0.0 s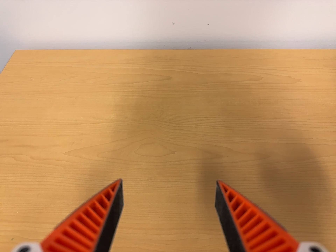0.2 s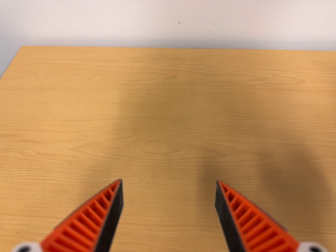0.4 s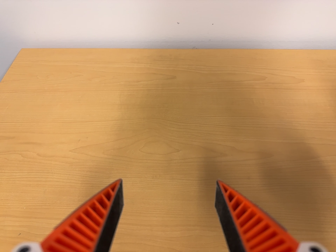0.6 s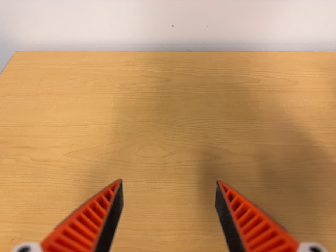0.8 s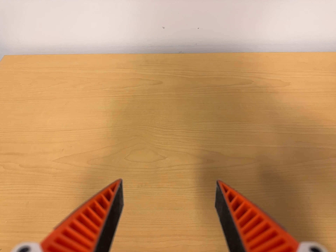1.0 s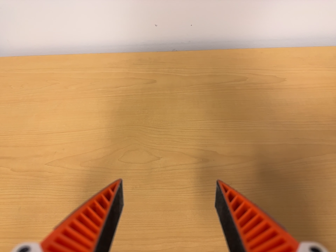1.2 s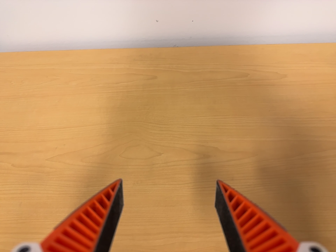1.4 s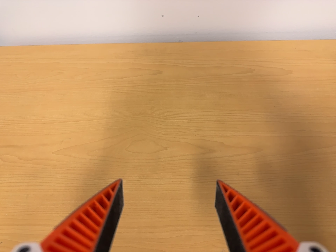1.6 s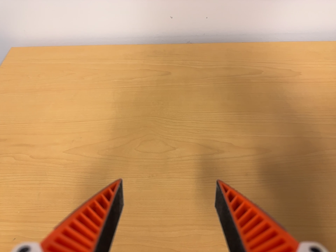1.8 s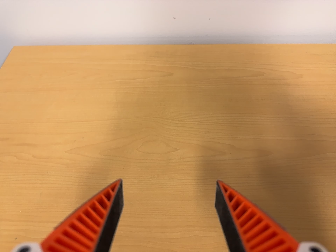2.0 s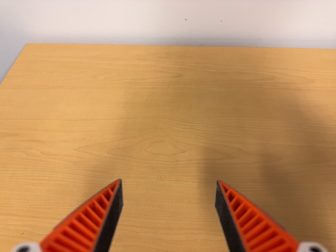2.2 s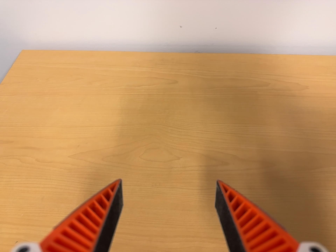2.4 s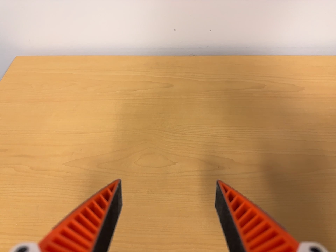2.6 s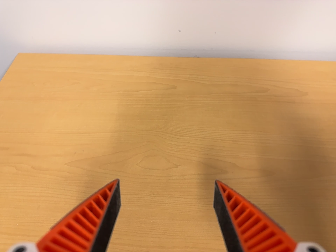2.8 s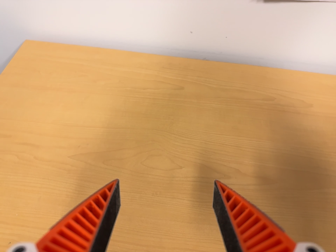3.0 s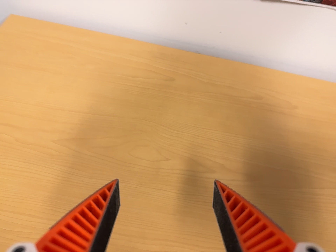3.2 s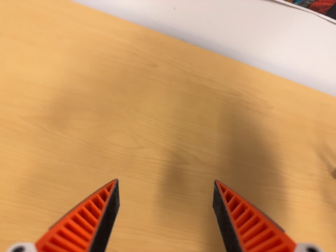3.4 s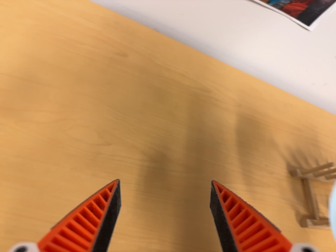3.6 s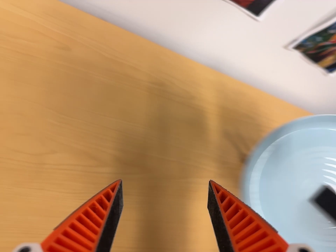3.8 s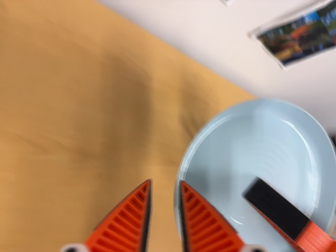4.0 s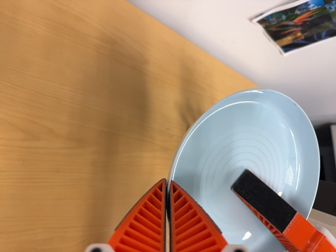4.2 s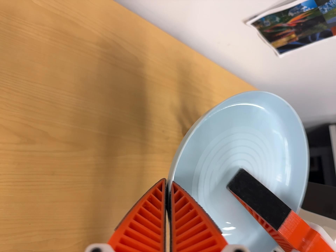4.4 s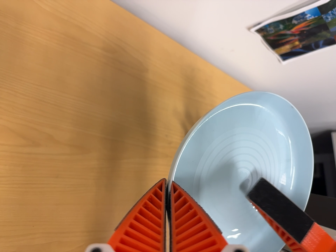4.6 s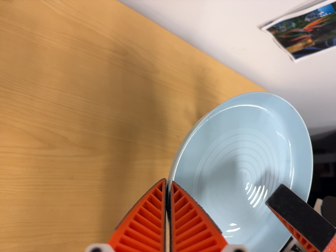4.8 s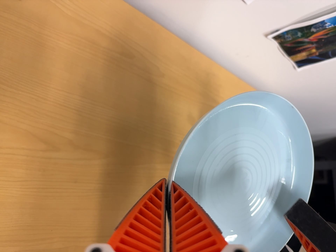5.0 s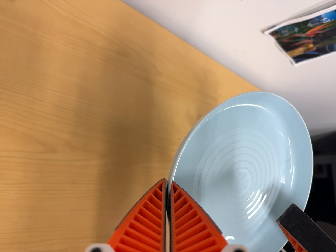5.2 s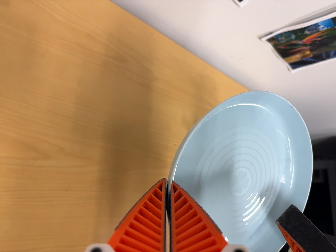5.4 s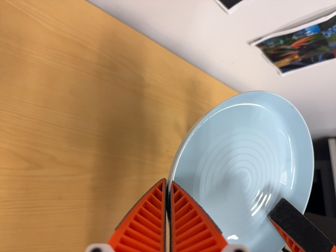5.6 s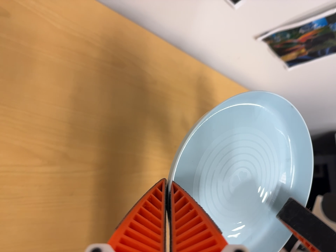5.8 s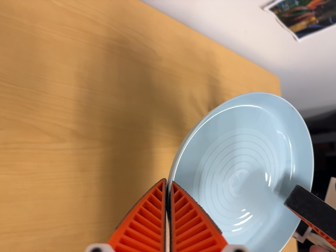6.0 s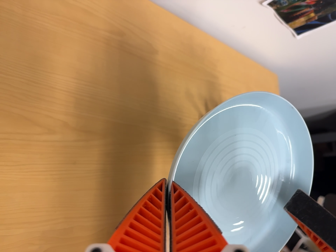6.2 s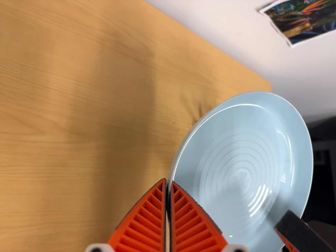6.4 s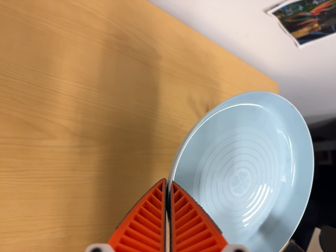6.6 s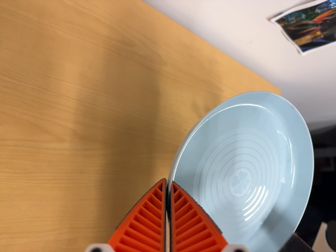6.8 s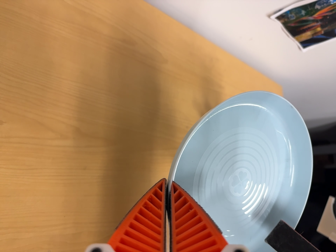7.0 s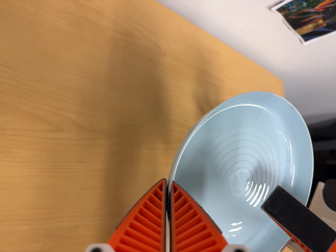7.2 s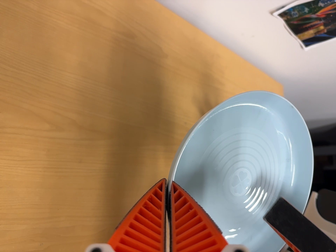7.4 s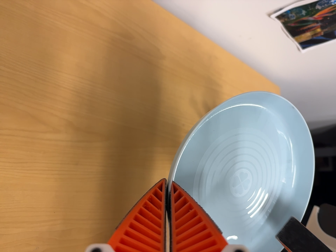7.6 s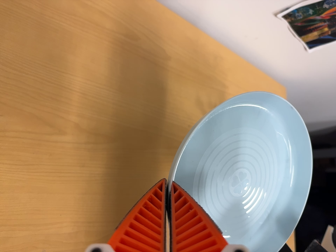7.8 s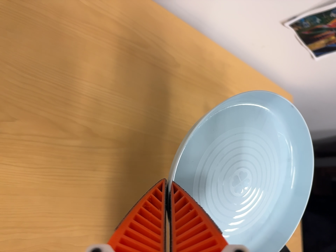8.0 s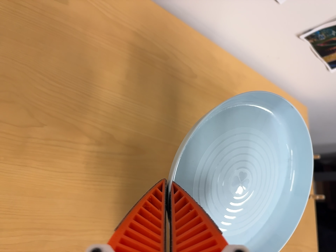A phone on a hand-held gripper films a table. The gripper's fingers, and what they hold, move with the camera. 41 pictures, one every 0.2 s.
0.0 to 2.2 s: The camera shifts only a little, or ends up much as it began.
2.2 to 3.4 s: The scene slides to the left, as the camera pans about 20 degrees to its right. It travels to its left and toward the top of its view, about 7 cm. Its aim tips toward the bottom of its view by about 10 degrees. It rolls about its line of sight by about 15 degrees, and the scene rotates clockwise.
3.4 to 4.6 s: The scene slides to the left, as the camera pans about 20 degrees to its right. It travels toward the top of its view and forward, about 10 cm. Its aim tips toward the bottom of its view by about 15 degrees.
4.6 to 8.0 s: The camera shifts only a little, or ends up much as it began.
The film runs backward here.
